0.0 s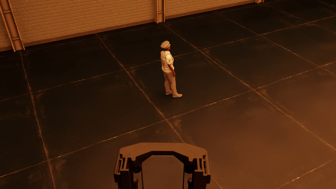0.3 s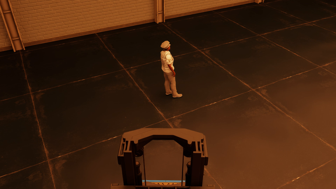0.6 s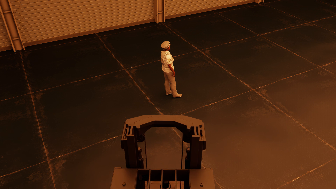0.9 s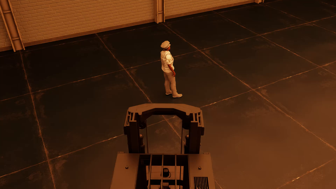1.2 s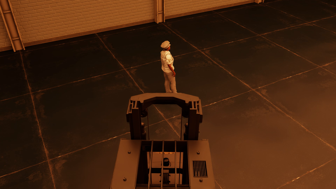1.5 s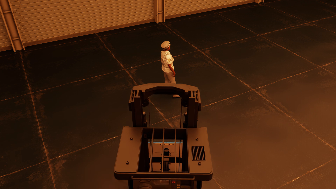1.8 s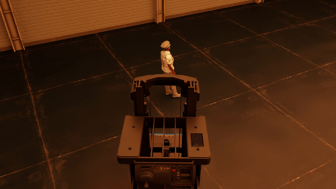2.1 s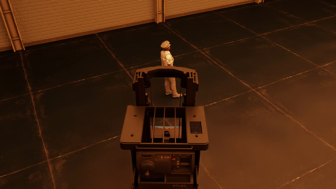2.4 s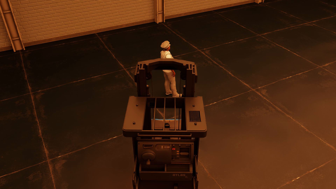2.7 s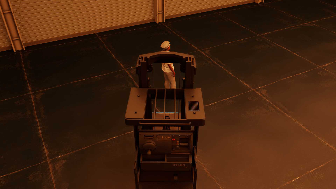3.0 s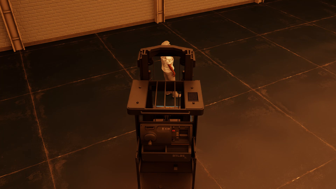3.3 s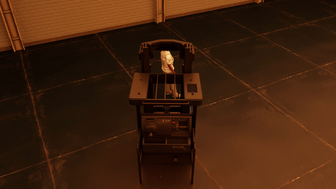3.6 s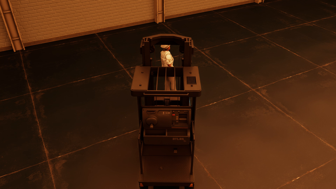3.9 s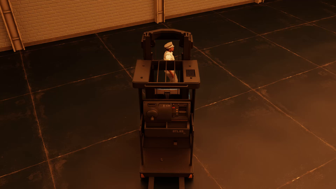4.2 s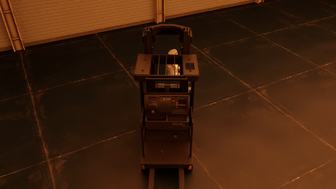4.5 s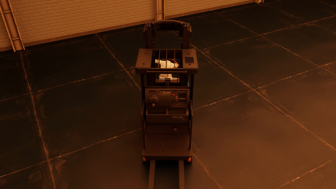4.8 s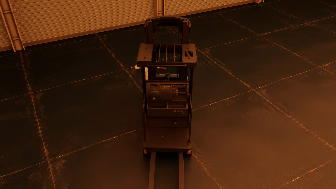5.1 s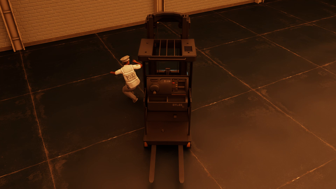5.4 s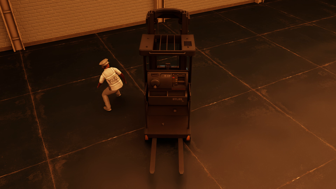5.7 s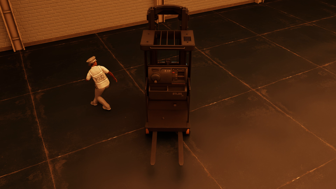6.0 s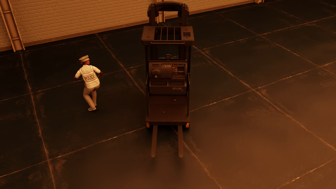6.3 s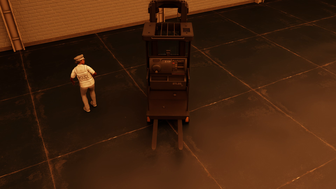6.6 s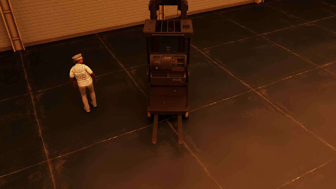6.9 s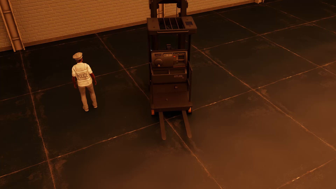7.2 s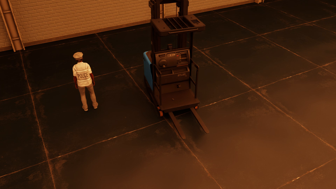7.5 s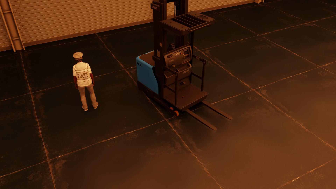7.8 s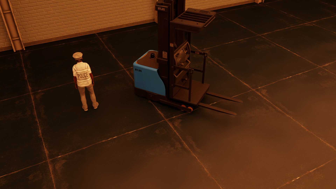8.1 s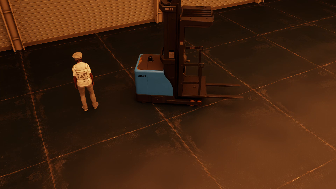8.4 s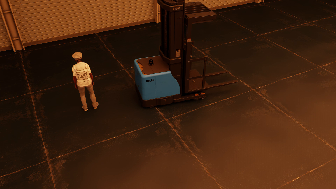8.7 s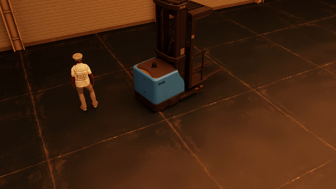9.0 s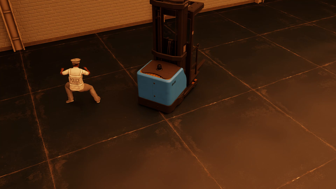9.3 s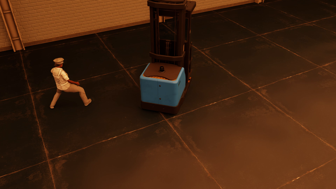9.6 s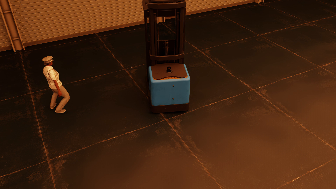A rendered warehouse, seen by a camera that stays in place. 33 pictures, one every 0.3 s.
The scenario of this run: Near miss between a forklift and a person.
